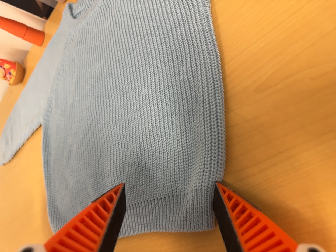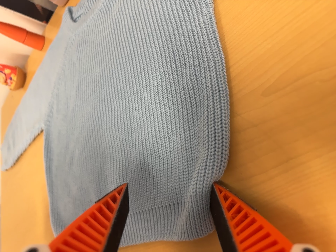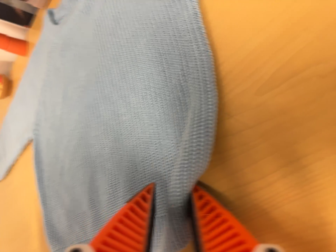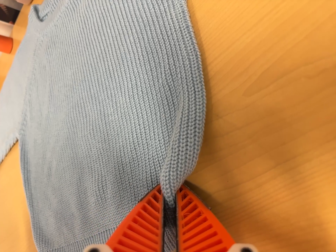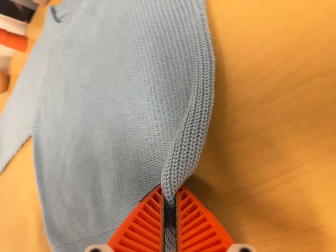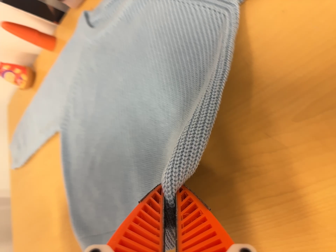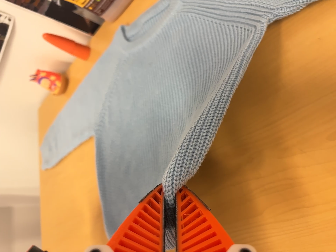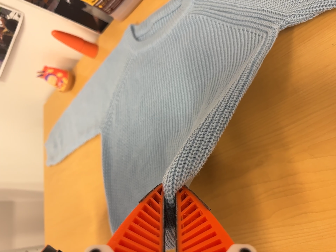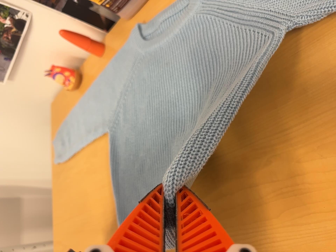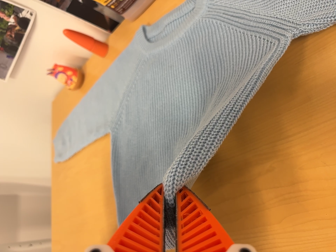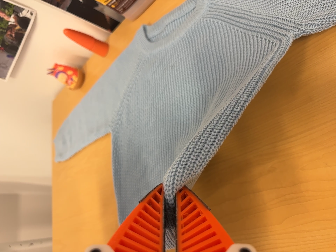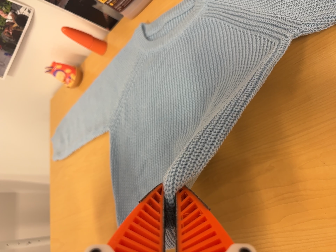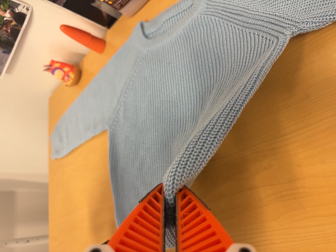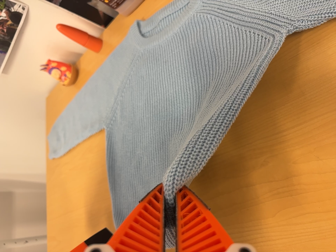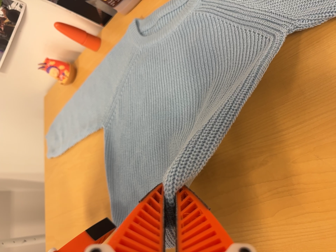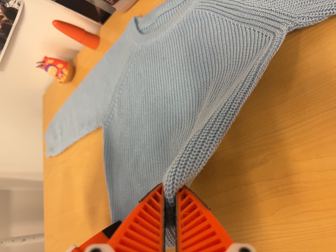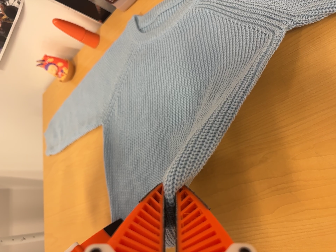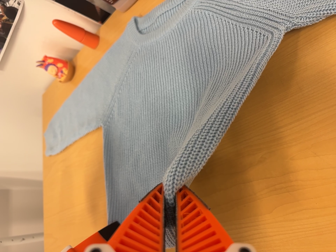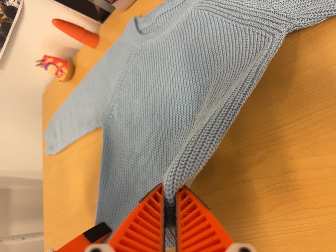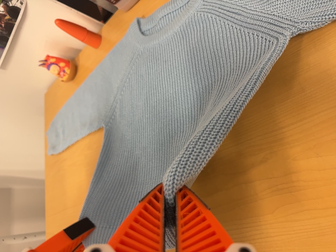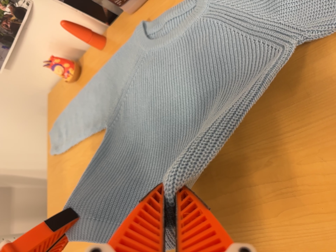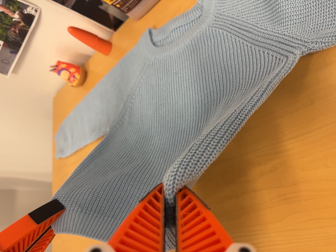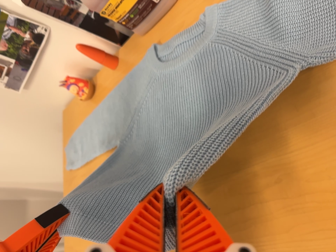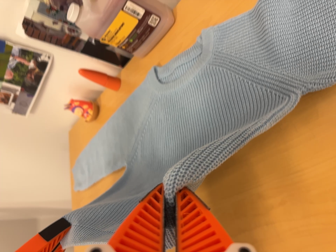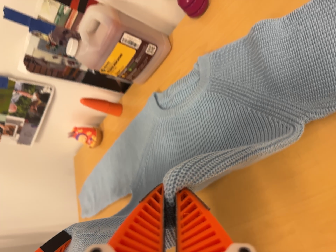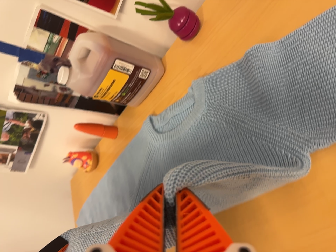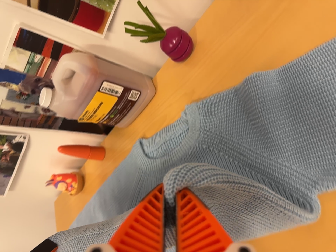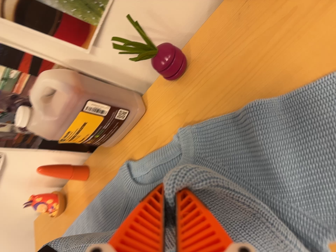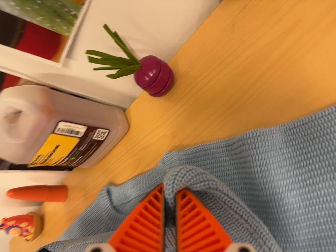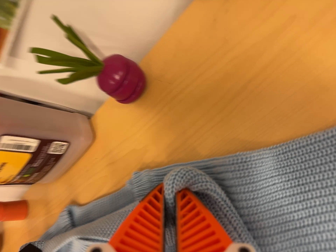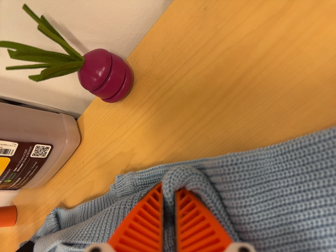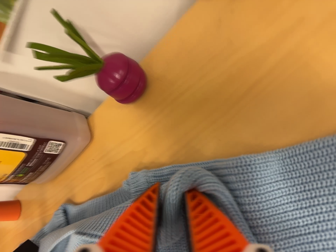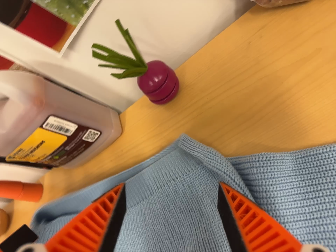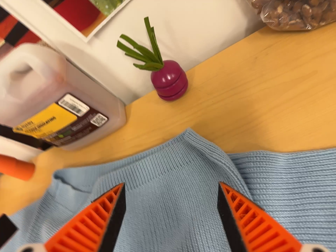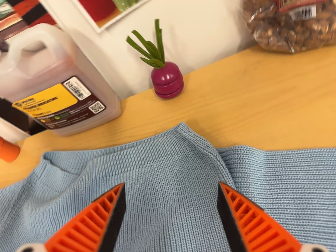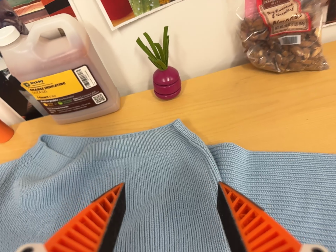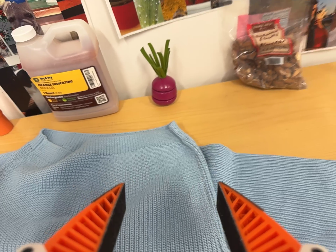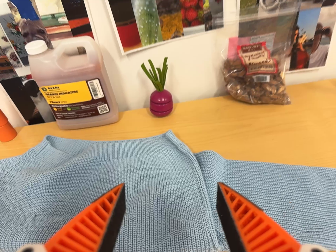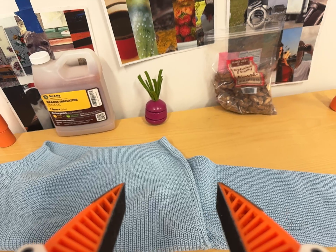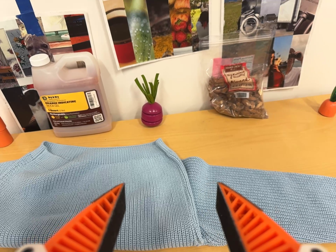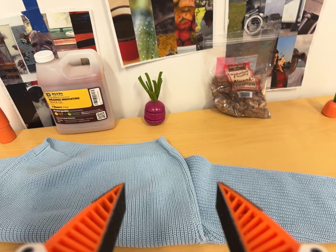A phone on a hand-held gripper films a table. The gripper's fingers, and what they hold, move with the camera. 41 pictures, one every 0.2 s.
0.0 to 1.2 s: The camera travels to its left, about 9 cm, so close, fixed things drift to the right.
1.2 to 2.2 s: The camera shifts only a little, or ends up much as it began.
2.2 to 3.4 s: The camera keeps its place and its aim.
3.4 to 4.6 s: The camera travels toward the top of its view, about 5 cm, so close, fixed things drift downward.
4.6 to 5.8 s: The camera swings to its right by about 10 degrees, and the scene slides to the left. It travels forward and toward the top of its view, about 26 cm, so what stands in front looms larger.
5.8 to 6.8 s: The camera pans to its right by about 10 degrees. It travels backward, to its left and toward the bottom of its view, about 16 cm, so what stands in front gets smaller. Its aim tips toward the top of its view by about 10 degrees. It rolls about its line of sight by about 25 degrees, and the scene rotates clockwise.
6.8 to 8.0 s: The camera pans to its right by about 10 degrees. It travels backward and toward the bottom of its view, about 20 cm, so what stands in front gets smaller. Its aim tips toward the top of its view by about 15 degrees. It rolls about its line of sight by about 15 degrees, and the scene rotates clockwise.
The film runs forward here.
